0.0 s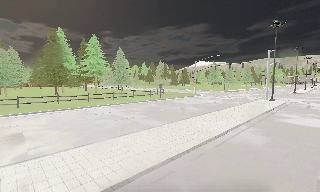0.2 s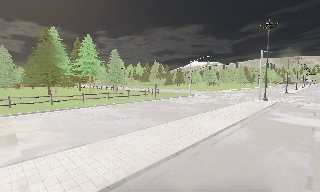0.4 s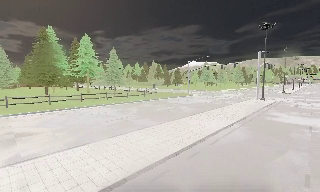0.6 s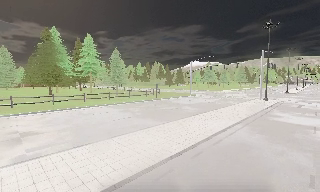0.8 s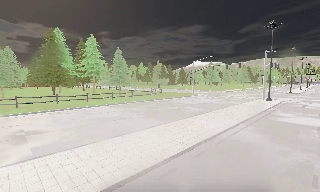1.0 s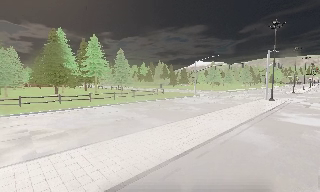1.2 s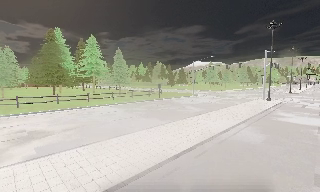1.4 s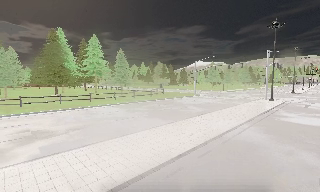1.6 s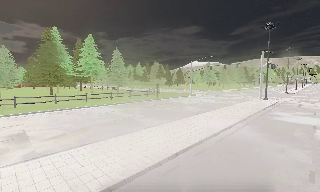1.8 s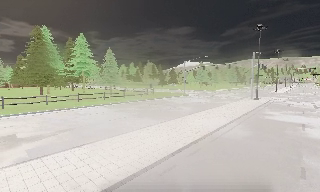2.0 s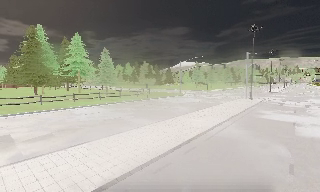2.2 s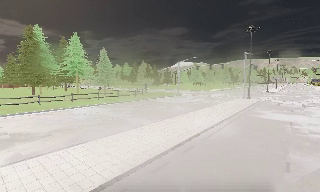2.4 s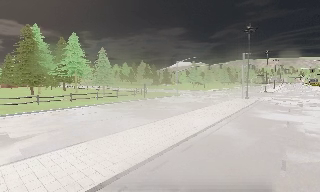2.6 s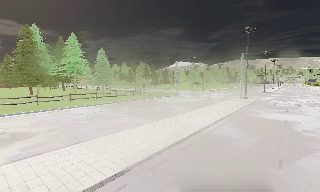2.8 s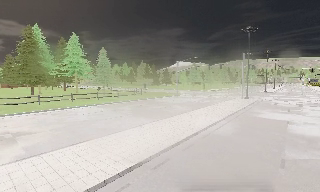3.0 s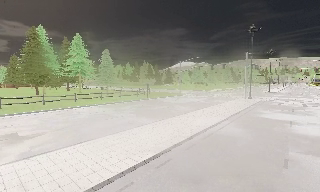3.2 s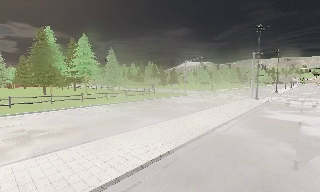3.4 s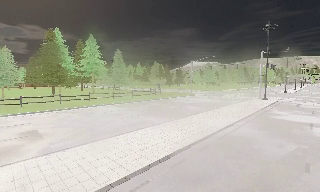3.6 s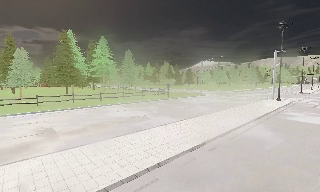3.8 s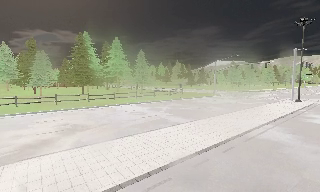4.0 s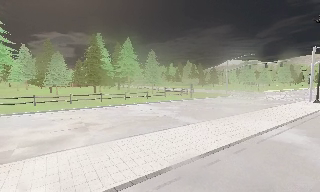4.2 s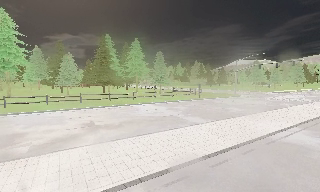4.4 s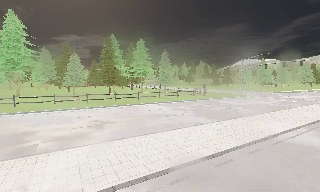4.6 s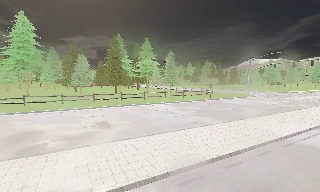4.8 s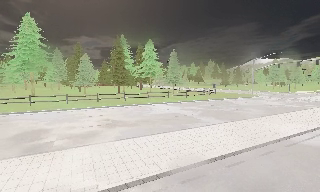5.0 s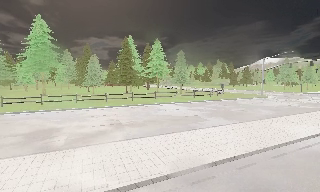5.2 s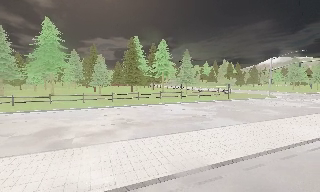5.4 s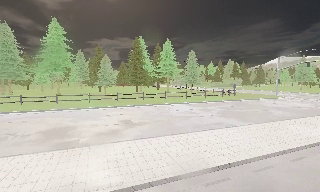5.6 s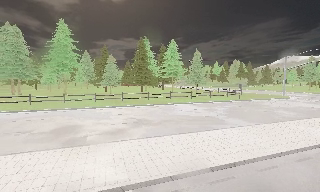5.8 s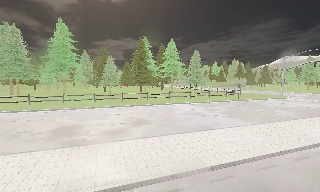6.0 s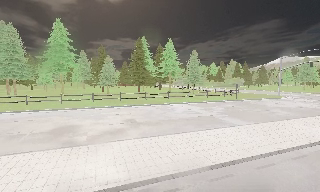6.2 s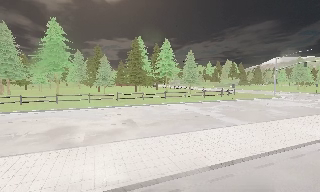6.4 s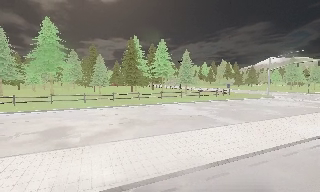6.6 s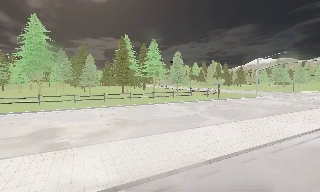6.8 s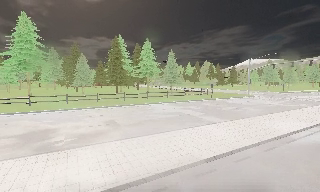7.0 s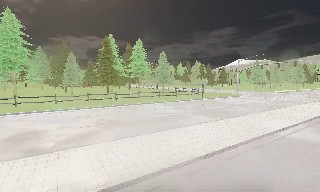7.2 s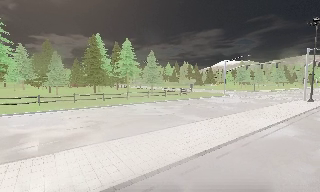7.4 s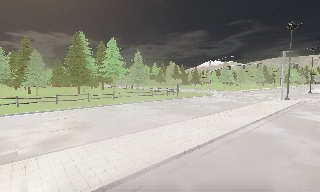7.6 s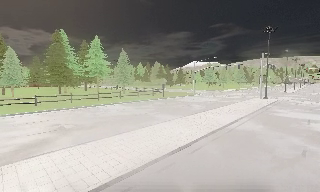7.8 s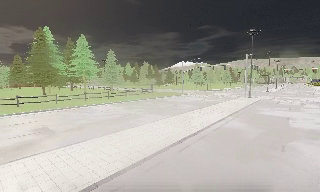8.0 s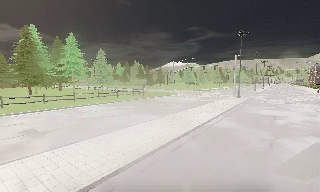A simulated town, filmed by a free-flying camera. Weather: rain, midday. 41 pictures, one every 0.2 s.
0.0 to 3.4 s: The camera travels backward and to its left, about 1 m, so what stands in front gets smaller.
3.4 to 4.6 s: The camera swings to its left by about 20 degrees, and the scene slides to the right.
4.6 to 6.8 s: The camera travels to its left, about 1 m, so close, fixed things drift to the right.
6.8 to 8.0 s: The camera swings to its right by about 25 degrees, and the scene slides to the left.
The film runs backward here.
